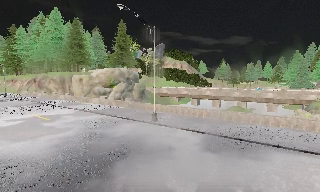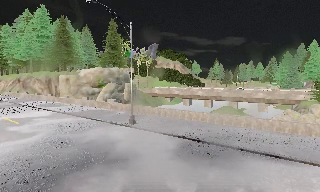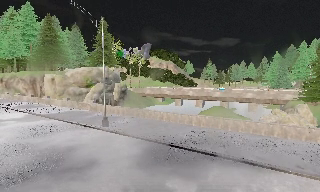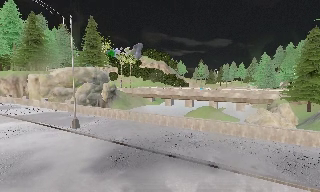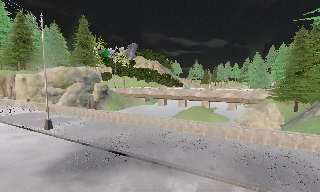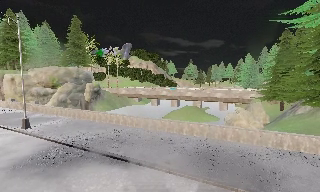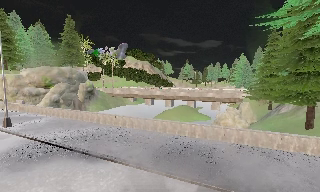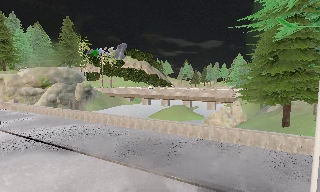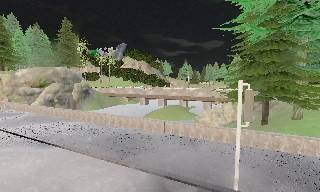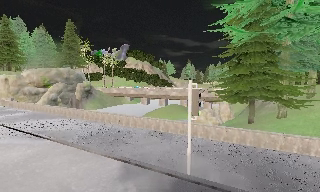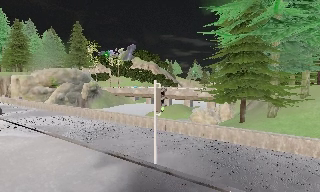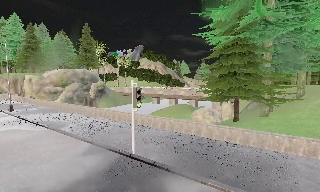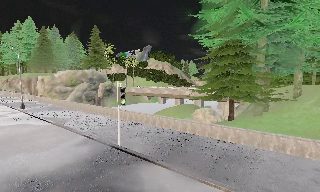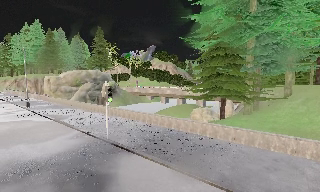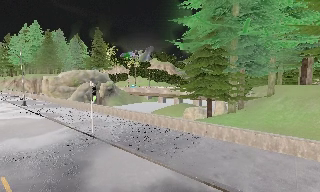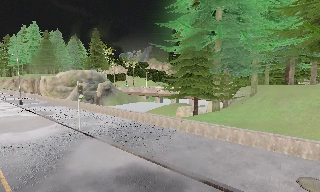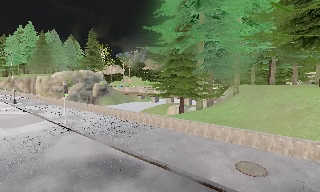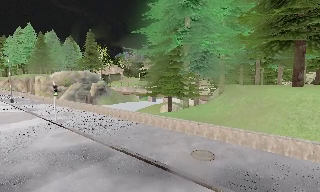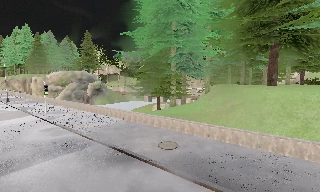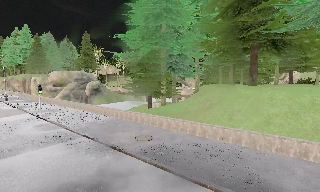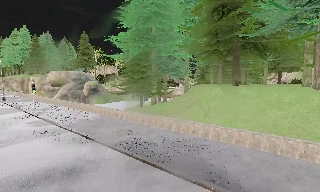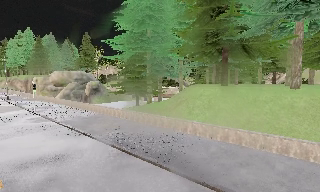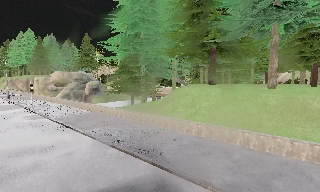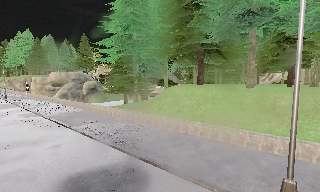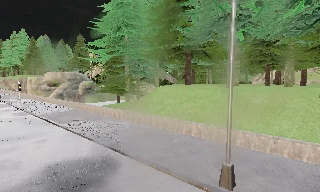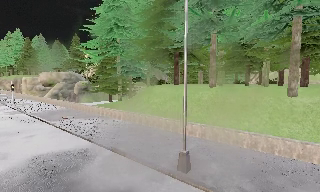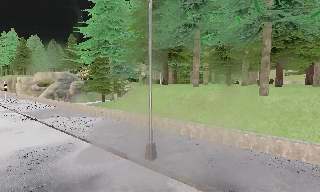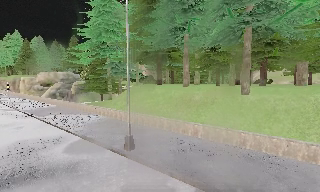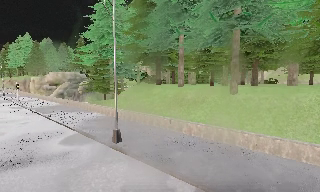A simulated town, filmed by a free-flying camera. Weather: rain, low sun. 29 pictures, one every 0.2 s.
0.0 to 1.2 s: The camera travels to its right, about 9 m, so close, fixed things drift to the left.
1.2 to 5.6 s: The camera pans to its left, which is counterclockwise from overhead, by about 15 degrees. It travels to its right and backward, about 35 m, so close, fixed things drift to the left.
The film runs forward here.
